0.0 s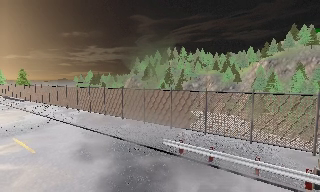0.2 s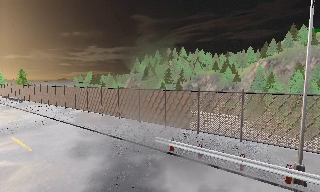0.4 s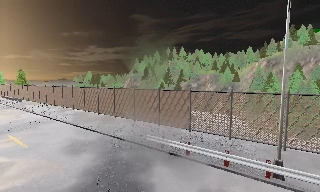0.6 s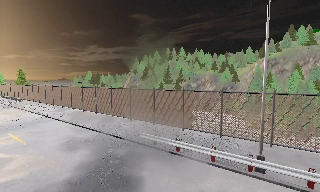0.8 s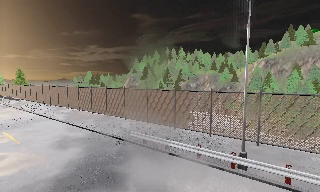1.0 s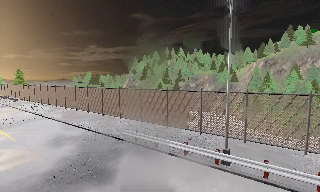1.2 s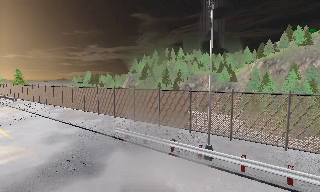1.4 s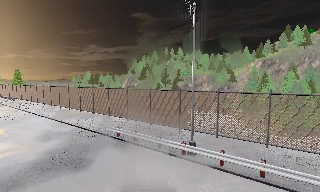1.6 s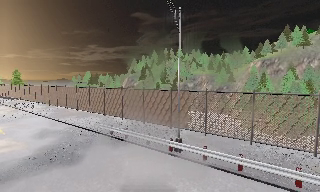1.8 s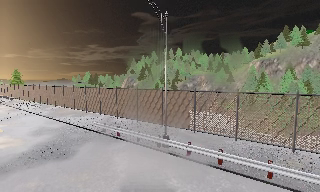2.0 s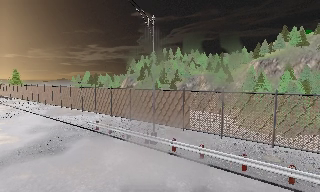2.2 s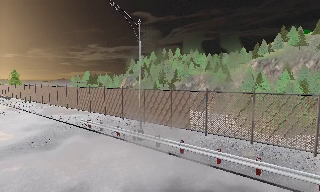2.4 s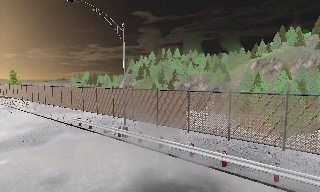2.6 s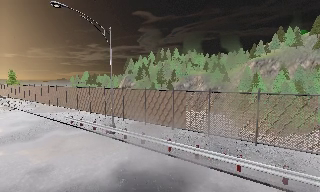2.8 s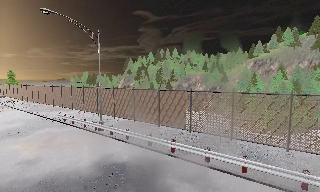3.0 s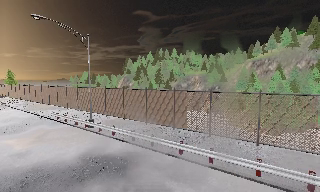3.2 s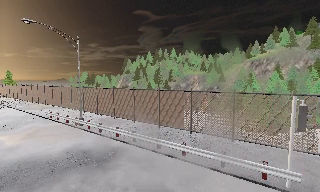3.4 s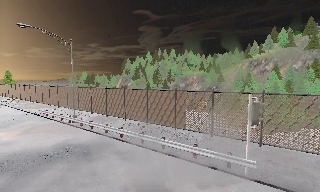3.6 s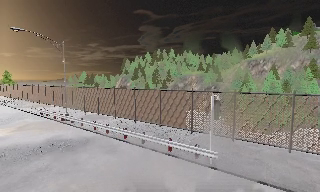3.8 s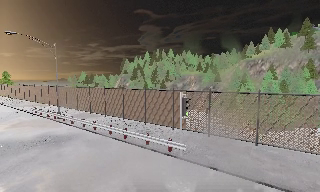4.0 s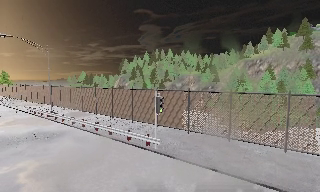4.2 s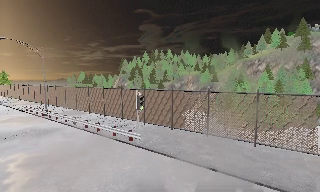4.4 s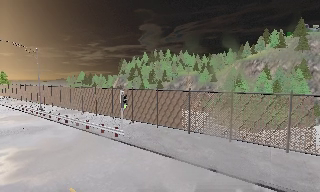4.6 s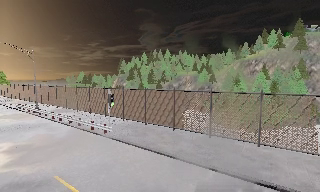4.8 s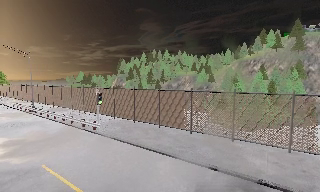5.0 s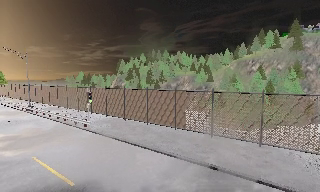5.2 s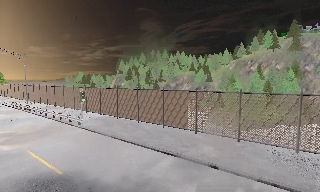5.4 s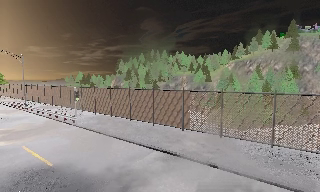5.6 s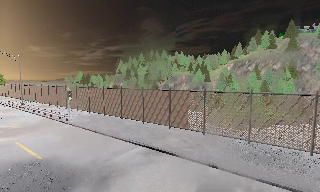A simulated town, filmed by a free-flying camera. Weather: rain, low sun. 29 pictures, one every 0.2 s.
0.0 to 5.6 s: The camera travels to its right and backward, about 30 m, so close, fixed things drift to the left. It gains speed.
The film runs forward here.
